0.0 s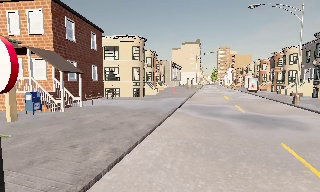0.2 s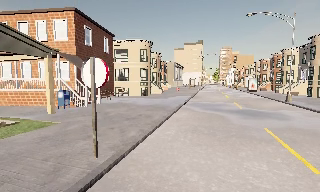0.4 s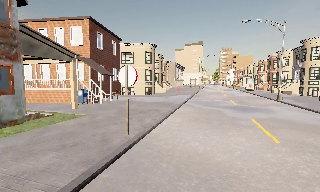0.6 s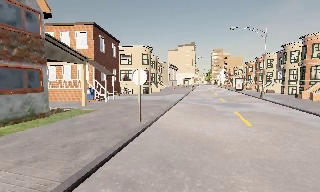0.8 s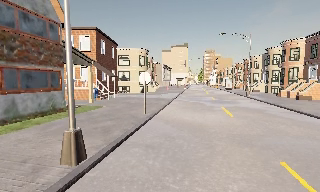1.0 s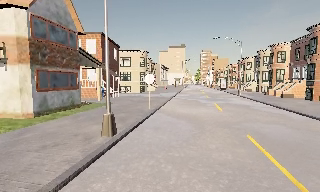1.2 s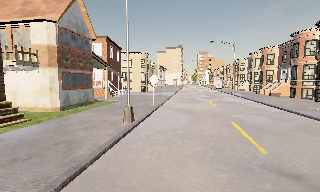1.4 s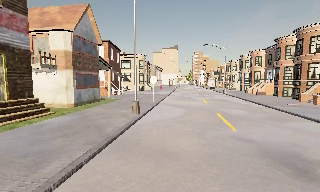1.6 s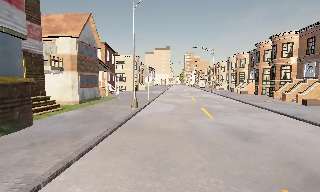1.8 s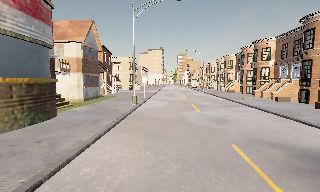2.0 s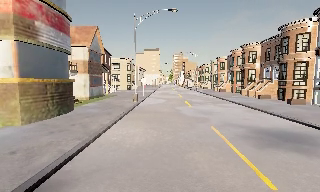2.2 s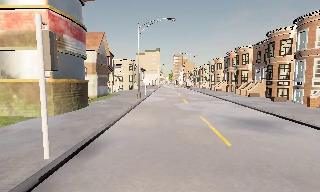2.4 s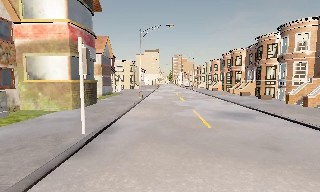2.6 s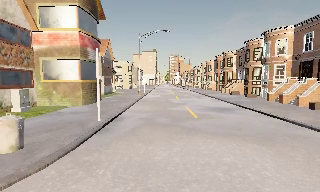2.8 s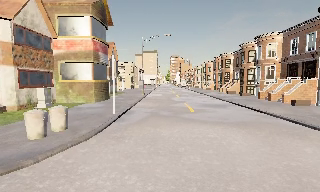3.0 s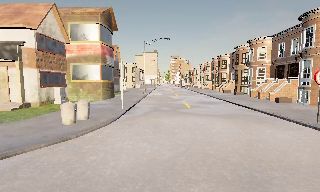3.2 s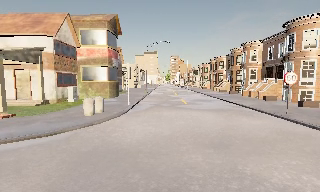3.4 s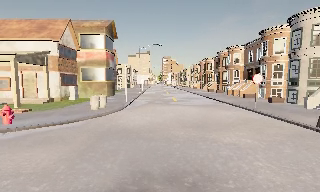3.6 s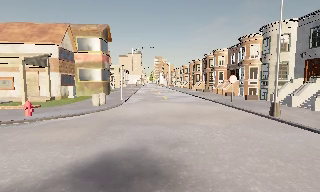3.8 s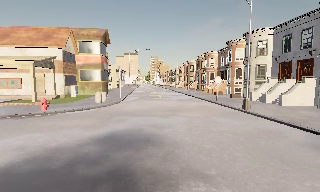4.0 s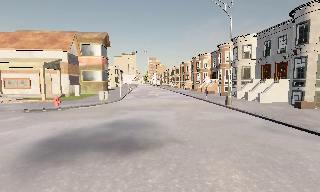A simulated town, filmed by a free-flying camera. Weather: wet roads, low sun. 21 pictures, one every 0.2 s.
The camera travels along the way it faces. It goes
backward.
0.0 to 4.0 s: The camera pans to its right, which is clockwise from overhead, by about 25 degrees. It travels backward, about 35 m, so what stands in front gets smaller.
The film runs forward here.
